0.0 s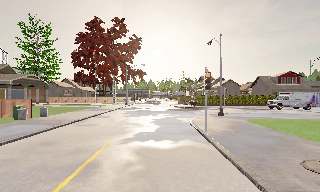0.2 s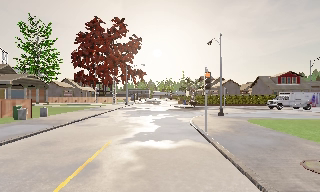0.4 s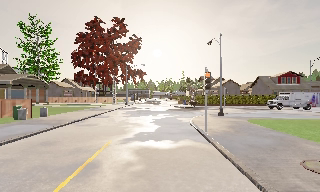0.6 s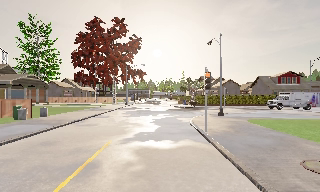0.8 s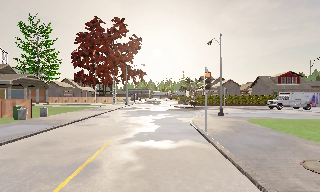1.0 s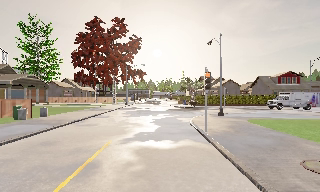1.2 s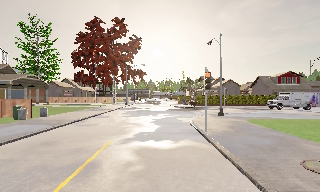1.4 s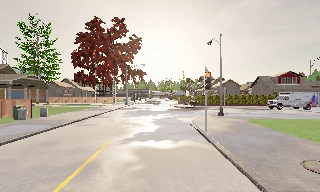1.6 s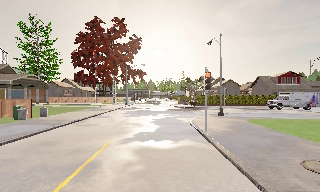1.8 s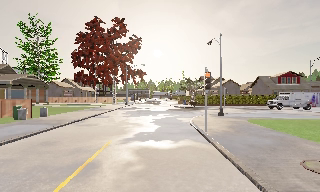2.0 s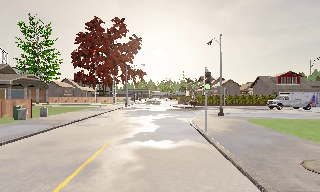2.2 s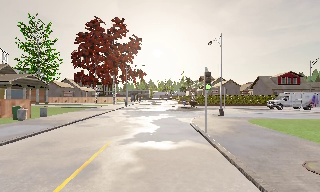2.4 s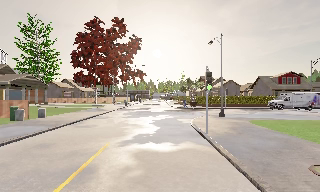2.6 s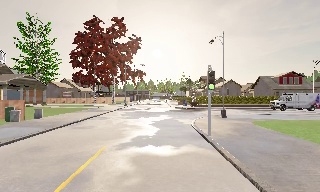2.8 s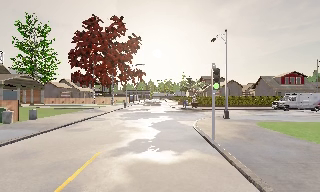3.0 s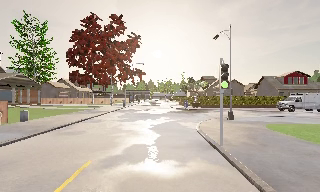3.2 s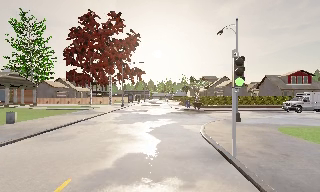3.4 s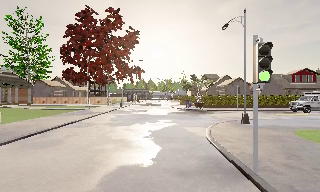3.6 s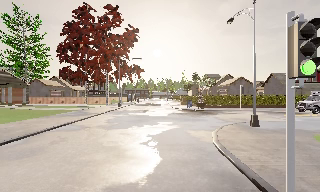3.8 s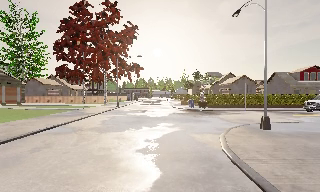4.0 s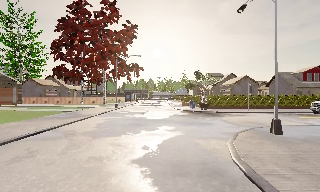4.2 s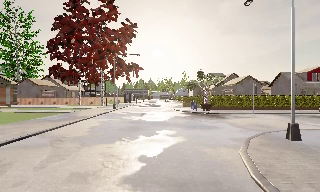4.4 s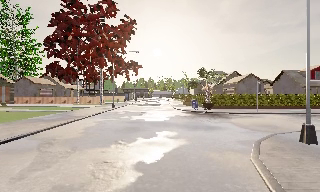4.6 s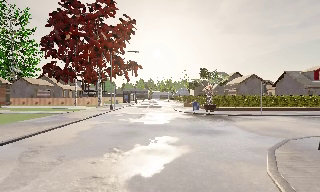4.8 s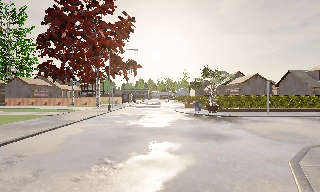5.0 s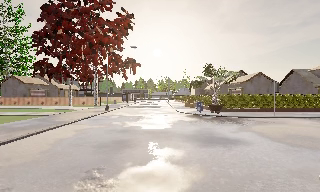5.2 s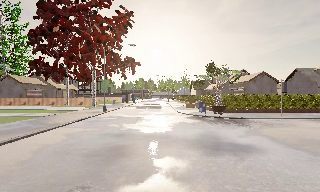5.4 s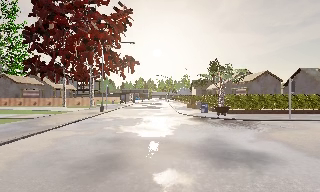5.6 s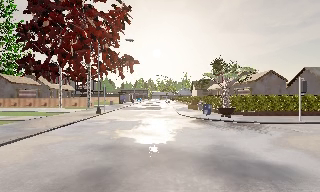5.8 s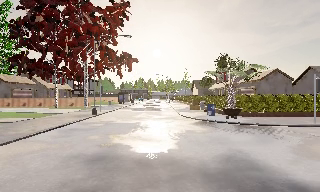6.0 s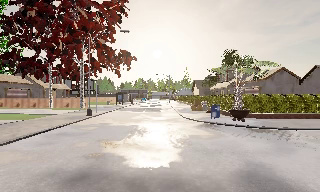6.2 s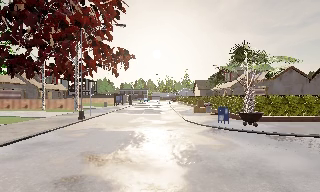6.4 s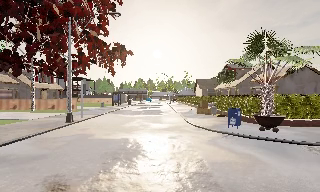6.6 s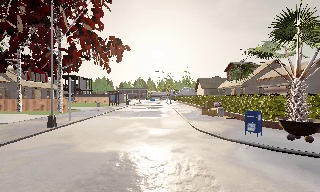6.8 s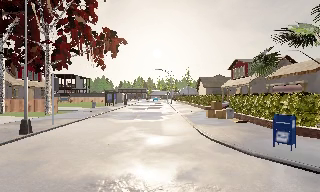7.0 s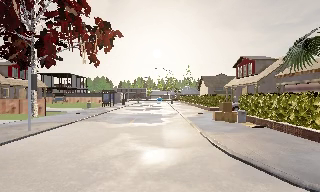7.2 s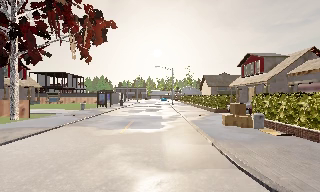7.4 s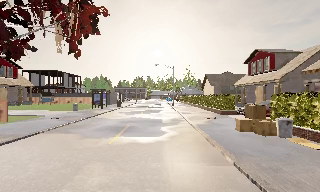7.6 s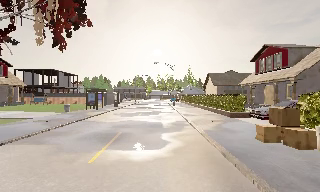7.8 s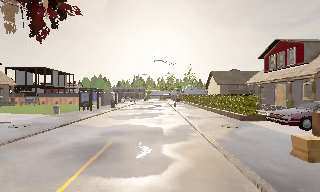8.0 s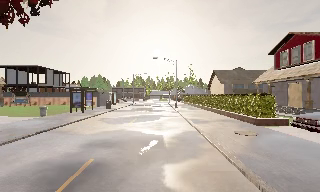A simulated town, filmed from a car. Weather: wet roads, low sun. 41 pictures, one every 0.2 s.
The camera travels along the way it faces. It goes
forward.
0.0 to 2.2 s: The camera keeps its place and its aim.
2.2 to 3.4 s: The camera travels forward, about 4 m, so what stands in front looms larger. It gains speed.
3.4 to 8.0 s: The camera travels forward, about 30 m, so what stands in front looms larger. It gains speed.
The film runs forward here.
